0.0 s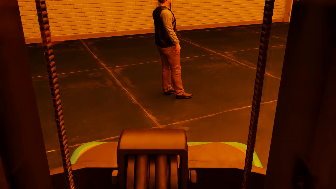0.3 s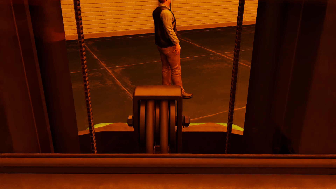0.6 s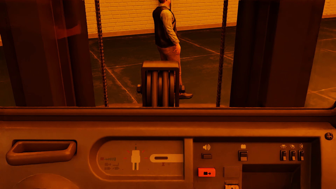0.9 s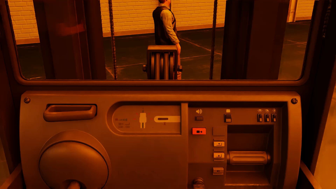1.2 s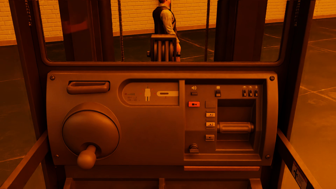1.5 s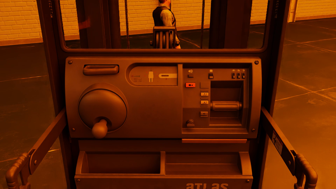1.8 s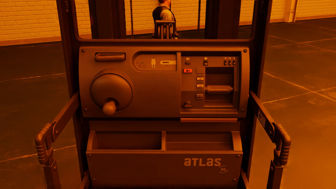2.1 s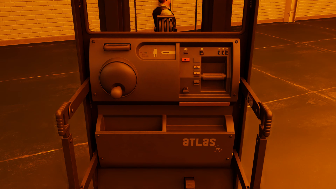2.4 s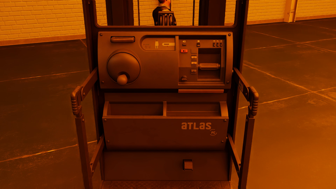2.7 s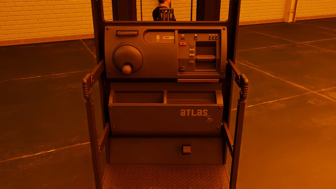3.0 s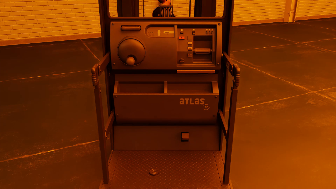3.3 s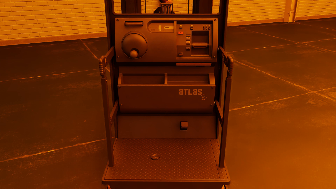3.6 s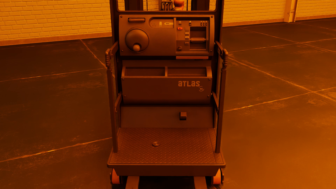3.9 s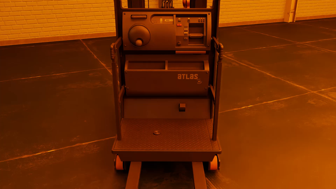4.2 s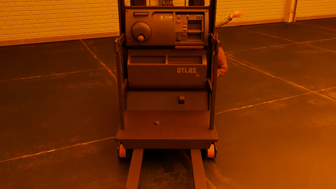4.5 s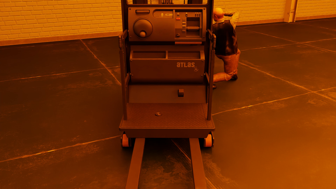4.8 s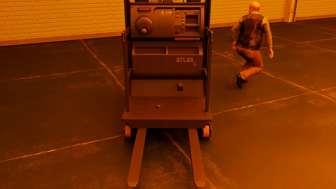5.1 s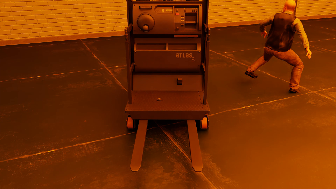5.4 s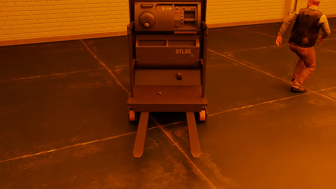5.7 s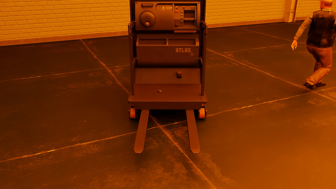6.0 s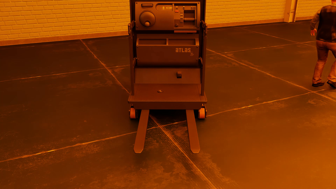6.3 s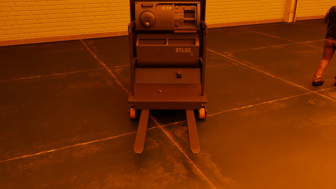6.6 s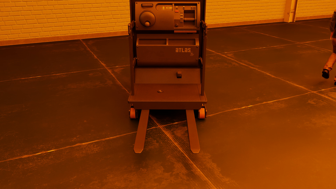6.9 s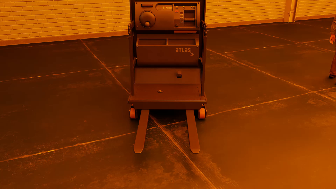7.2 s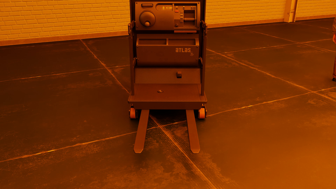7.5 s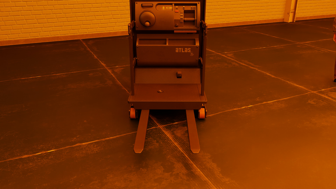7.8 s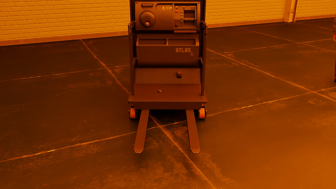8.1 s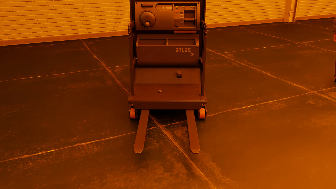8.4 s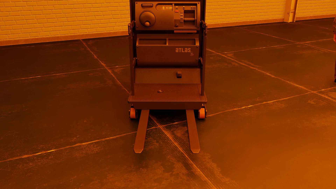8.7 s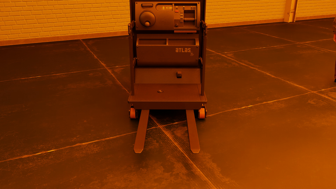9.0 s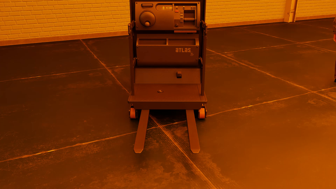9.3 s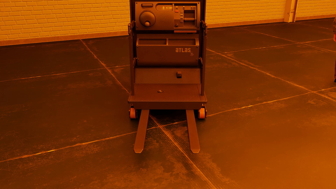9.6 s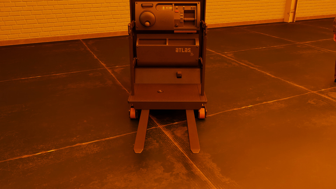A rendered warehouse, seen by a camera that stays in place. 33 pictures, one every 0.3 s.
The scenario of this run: Near miss between a forklift and a person.
